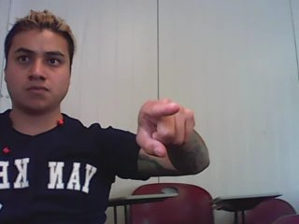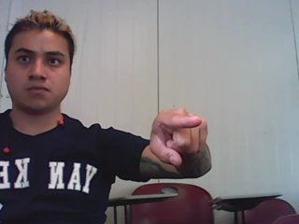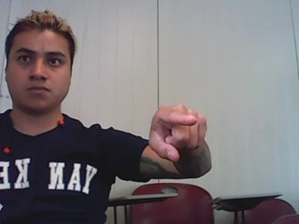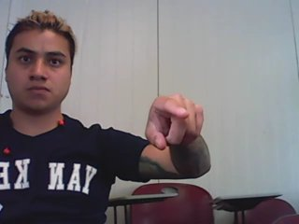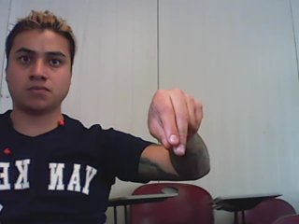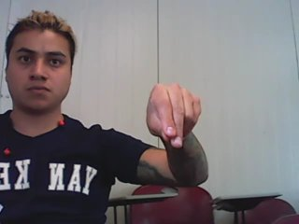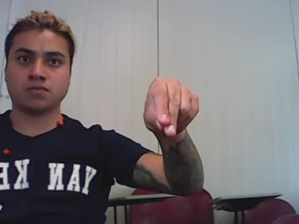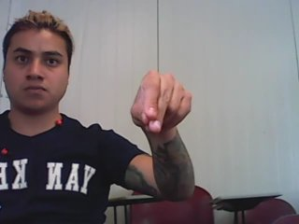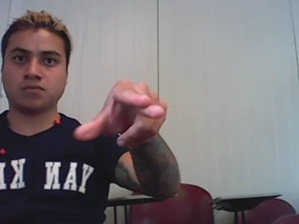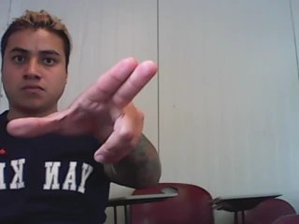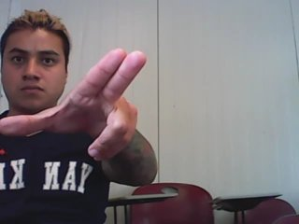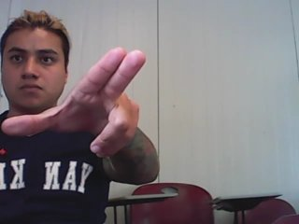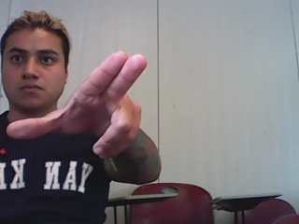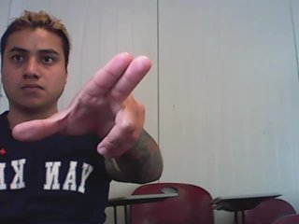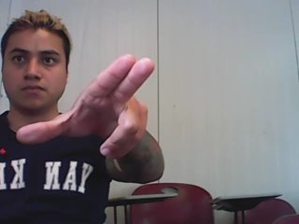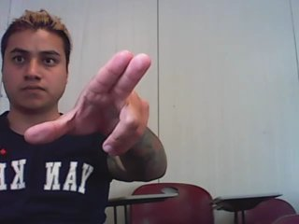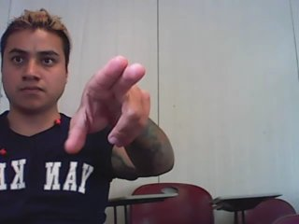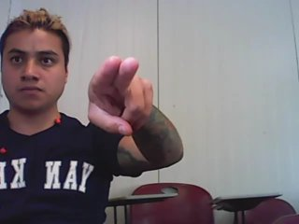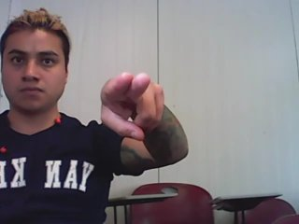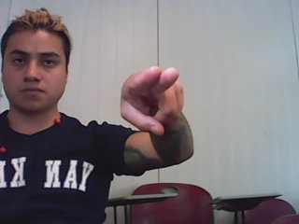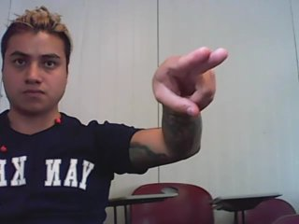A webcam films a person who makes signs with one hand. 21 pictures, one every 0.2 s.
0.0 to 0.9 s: Pointing with one finger.
1.0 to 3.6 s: Zoom in.
3.7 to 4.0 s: Pointing with two fingers.
